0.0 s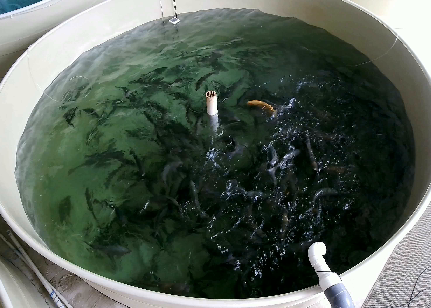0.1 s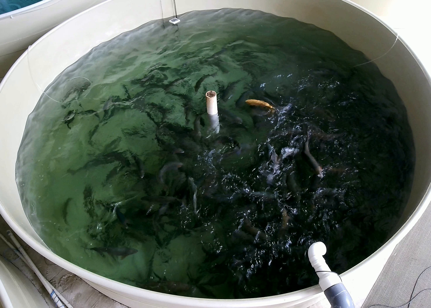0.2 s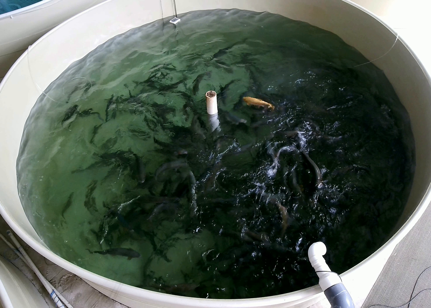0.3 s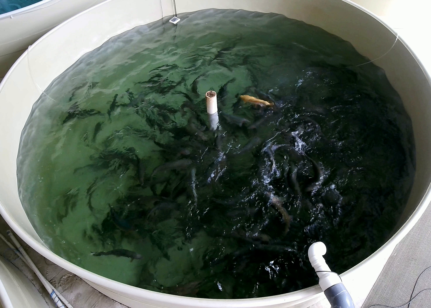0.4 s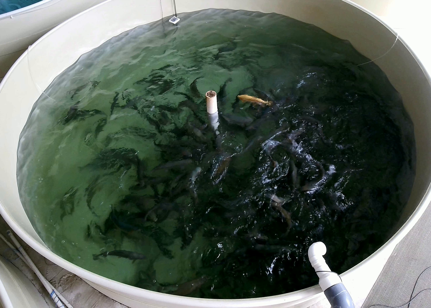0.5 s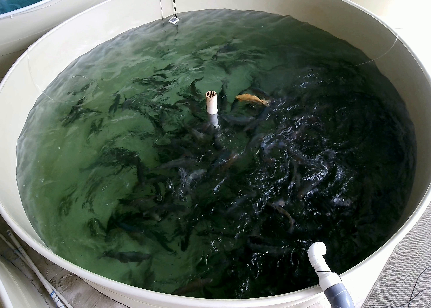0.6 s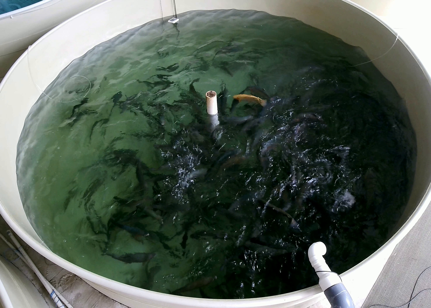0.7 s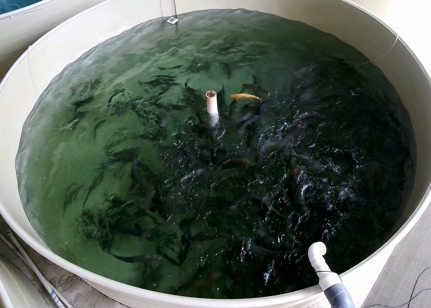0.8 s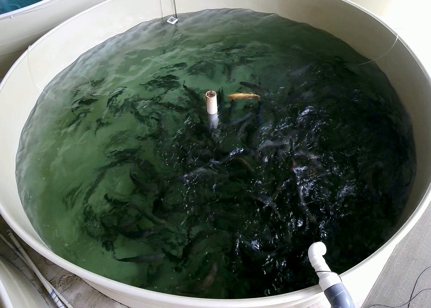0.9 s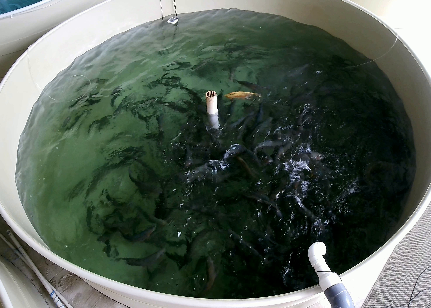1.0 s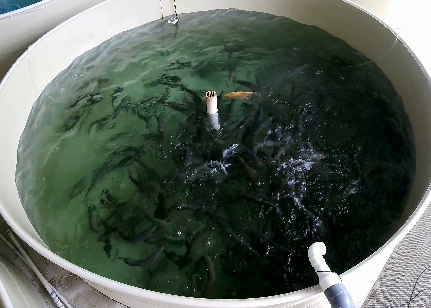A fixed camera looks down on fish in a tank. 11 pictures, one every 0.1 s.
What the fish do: Weak feeding.
